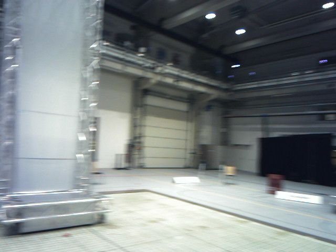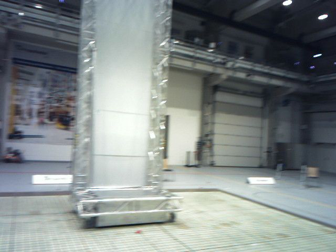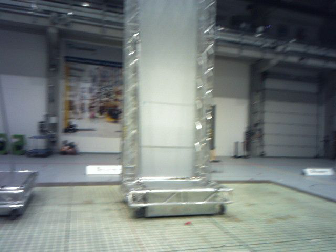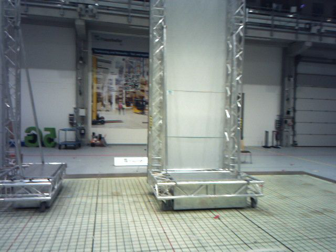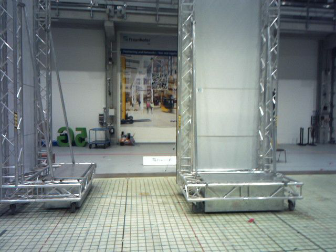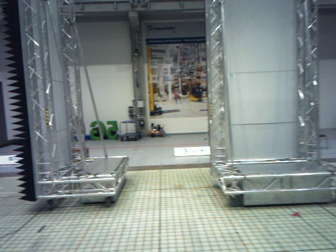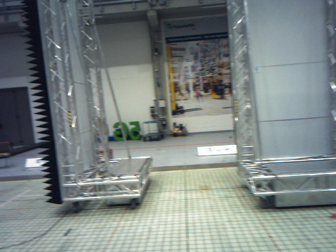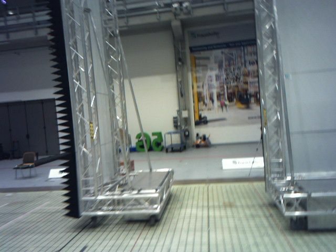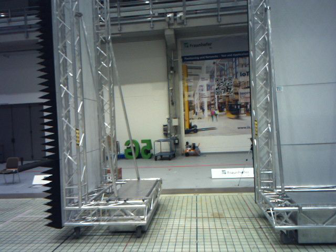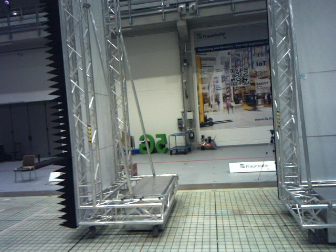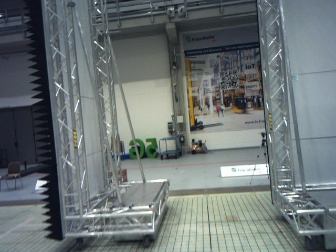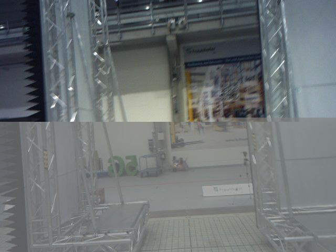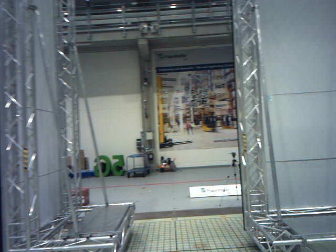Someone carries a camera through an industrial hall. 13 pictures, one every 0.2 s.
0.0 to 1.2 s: The camera pans to its left, which is counterclockwise from overhead, by about 45 degrees. It travels forward, about 1.2 m. Its aim tips downward by about 10 degrees, and the scene shifts upward. It leans over to its right by about 10 degrees, and the scene rotates counterclockwise.
1.2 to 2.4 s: The camera travels forward, about 1.2 m, so what stands in front looms larger.
The film runs forward here.
